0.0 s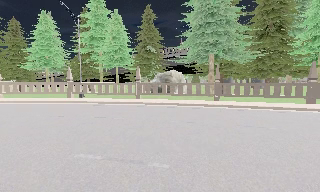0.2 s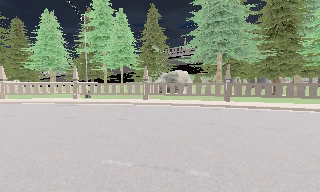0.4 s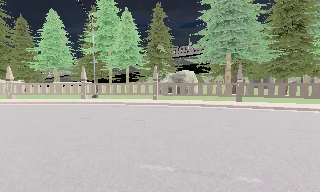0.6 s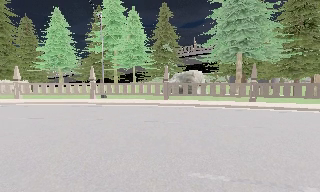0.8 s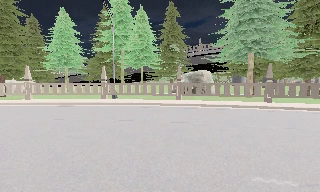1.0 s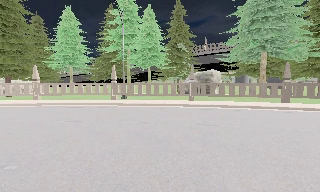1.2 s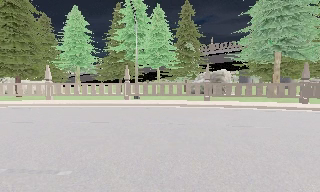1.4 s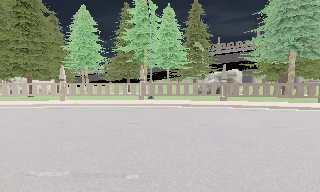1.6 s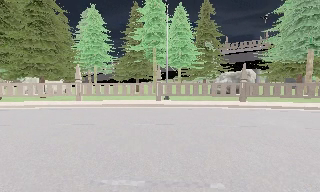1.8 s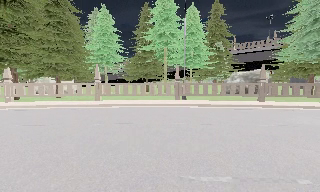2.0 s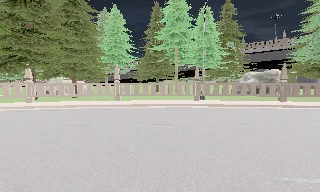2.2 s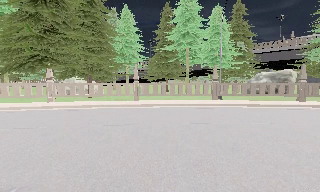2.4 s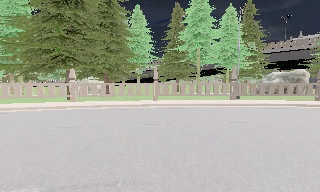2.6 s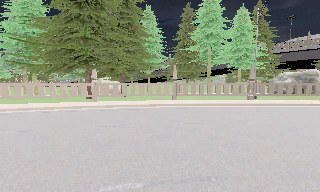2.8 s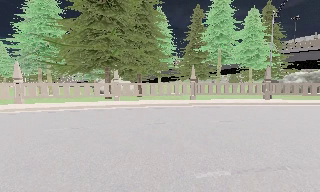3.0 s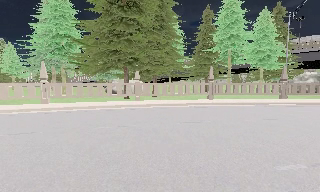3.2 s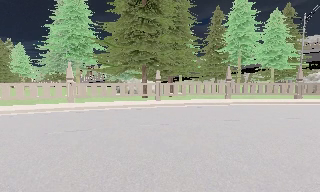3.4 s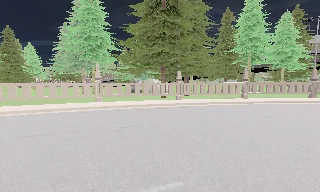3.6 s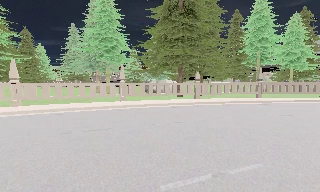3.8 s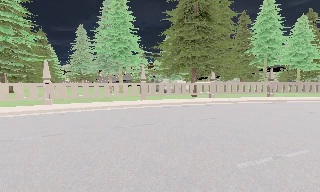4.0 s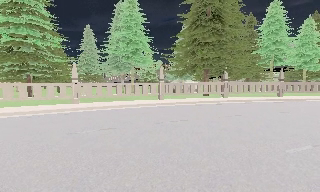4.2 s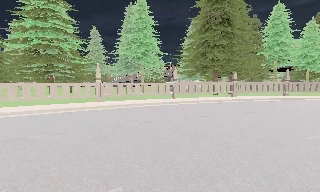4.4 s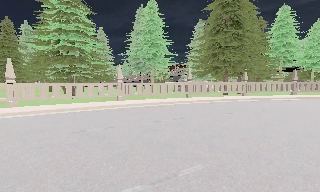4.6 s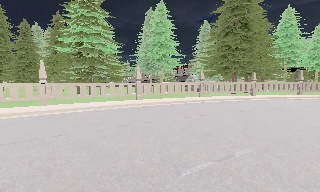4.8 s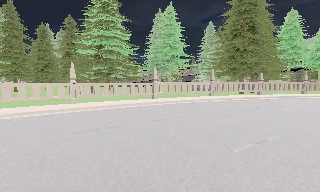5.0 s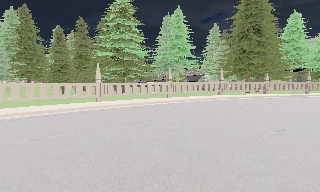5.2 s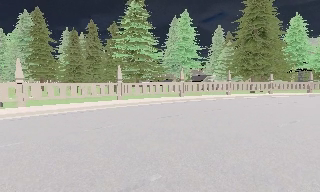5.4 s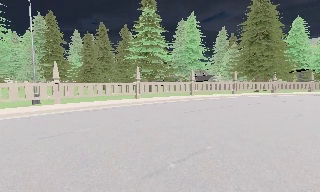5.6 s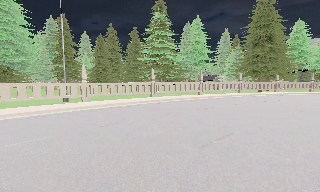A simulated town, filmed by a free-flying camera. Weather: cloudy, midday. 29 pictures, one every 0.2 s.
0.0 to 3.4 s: The camera travels to its left, about 20 m, so close, fixed things drift to the right. It gains speed.
3.4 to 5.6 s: The camera travels to its left and backward, about 18 m, so close, fixed things drift to the right.
The film runs backward here.
